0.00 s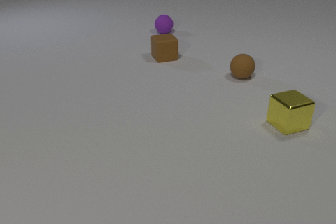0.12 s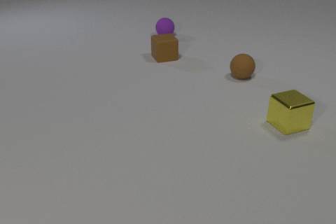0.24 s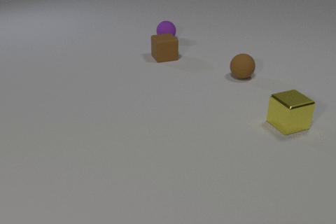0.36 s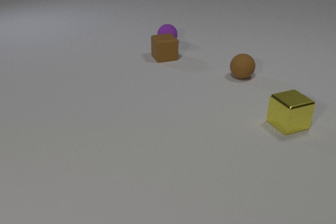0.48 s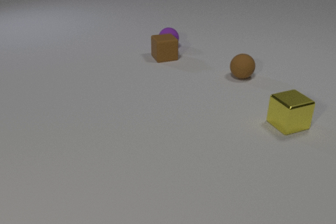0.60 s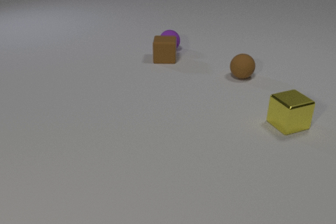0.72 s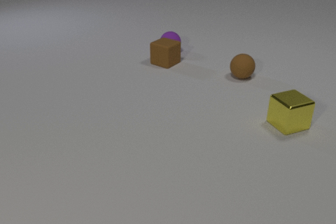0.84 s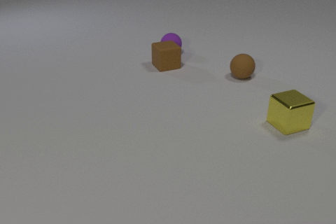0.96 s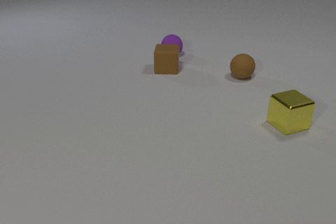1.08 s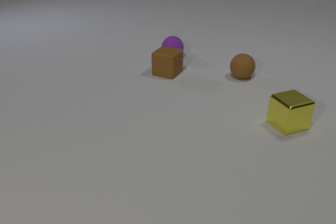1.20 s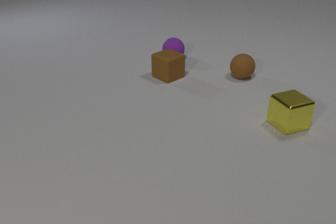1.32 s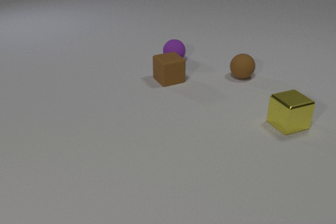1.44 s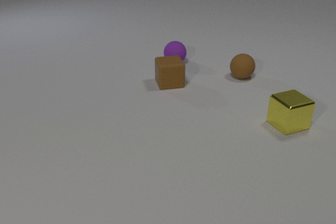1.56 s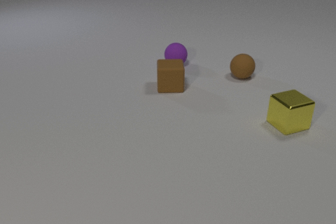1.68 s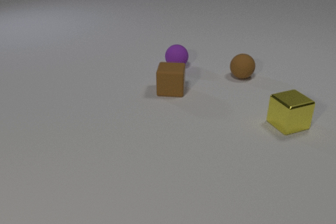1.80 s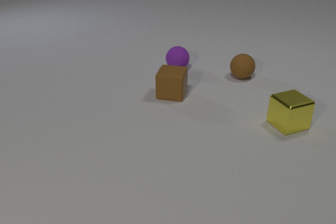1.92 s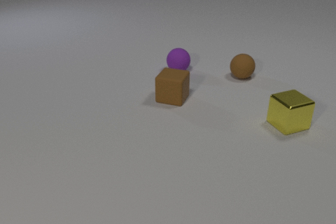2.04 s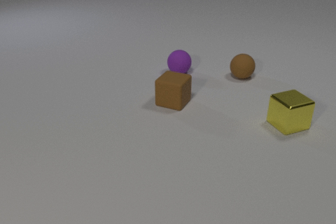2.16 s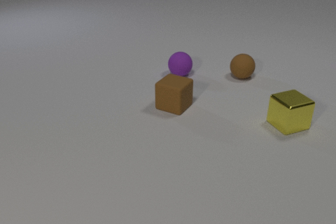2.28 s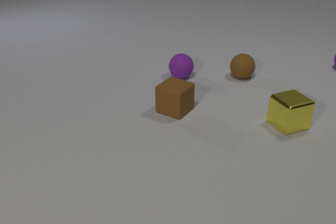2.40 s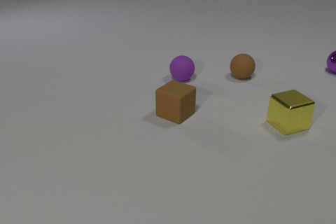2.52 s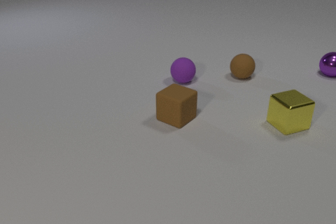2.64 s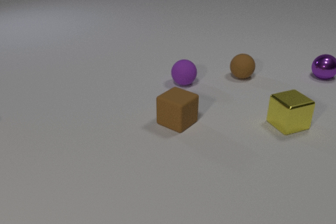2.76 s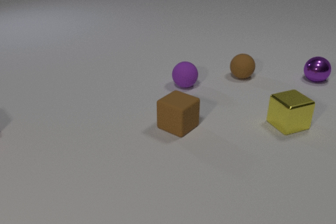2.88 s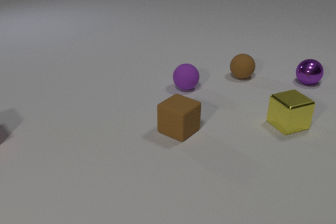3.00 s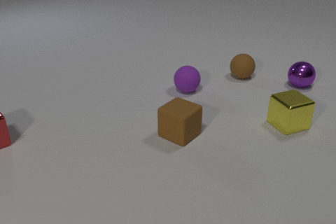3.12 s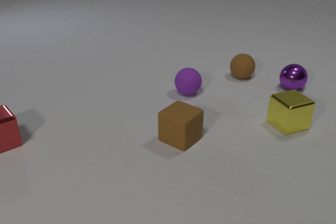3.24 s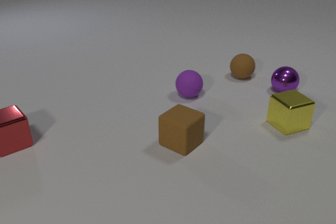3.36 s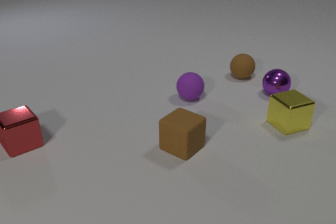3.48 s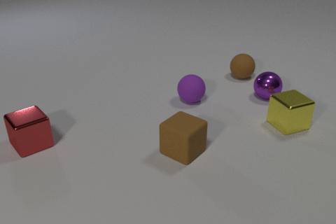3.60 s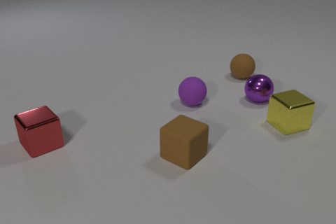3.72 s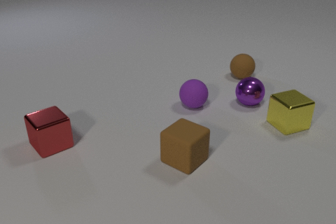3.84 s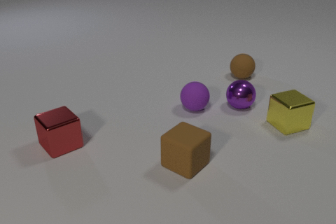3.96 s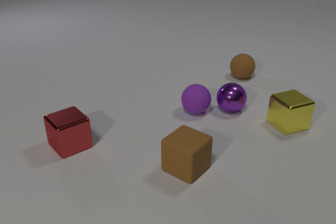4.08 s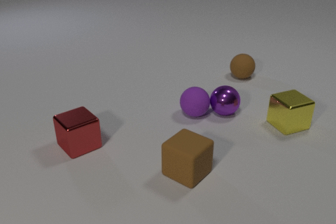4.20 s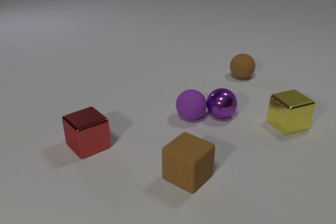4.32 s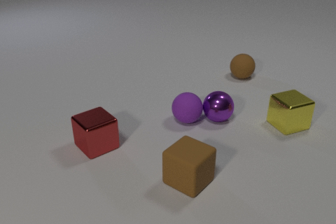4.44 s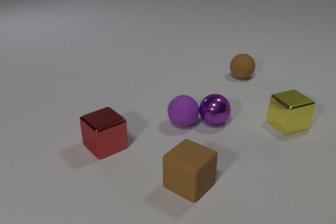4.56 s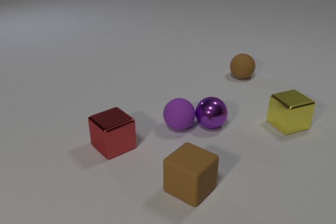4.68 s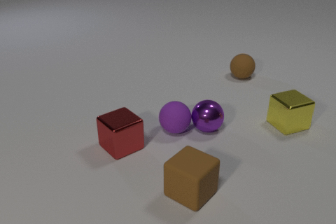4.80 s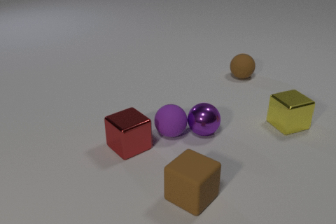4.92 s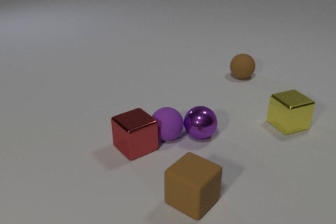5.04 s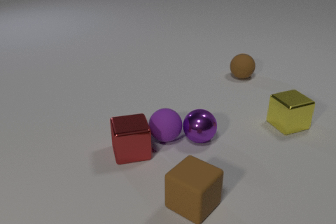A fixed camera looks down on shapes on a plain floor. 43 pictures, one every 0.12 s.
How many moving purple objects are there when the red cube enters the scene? 2.
How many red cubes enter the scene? 1.
How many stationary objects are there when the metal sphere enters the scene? 2.
0.00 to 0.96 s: The purple rubber sphere rolls toward the camera. The brown rubber cube slides toward the camera, spins clockwise seen from above by about 105 degrees, its near face sliding to the left. The purple rubber sphere and the brown rubber cube collide.
0.96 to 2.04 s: The purple rubber sphere rolls toward the camera. The brown rubber cube slides toward the camera, spins clockwise seen from above by about 105 degrees, its near face sliding to the left.
2.04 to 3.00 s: The purple rubber sphere rolls toward the camera. The brown rubber cube slides toward the camera. The purple metal sphere comes in at the right edge, rolls toward the camera and to the left. The red metal cube comes in at the left edge.
3.00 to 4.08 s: The purple rubber sphere rolls toward the camera. The brown rubber cube slides toward the camera. The purple metal sphere rolls toward the camera and to the left. The red metal cube slides to the right. The purple rubber sphere and the purple metal sphere collide.
4.08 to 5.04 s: The purple rubber sphere rolls toward the camera and to the left. The brown rubber cube slides toward the camera. The purple metal sphere rolls toward the camera and to the left. The red metal cube slides to the right, spins clockwise seen from above by about 30 degrees, its near face sliding to the left. The purple rubber sphere and the red metal cube collide.
